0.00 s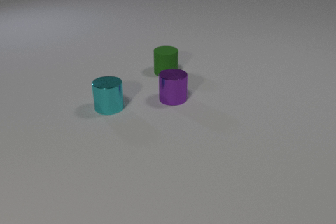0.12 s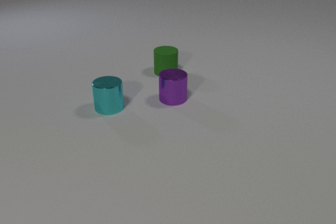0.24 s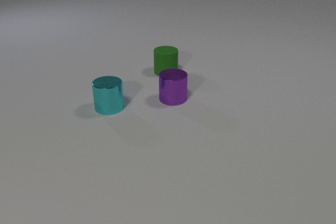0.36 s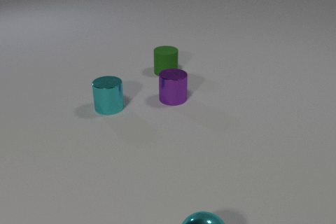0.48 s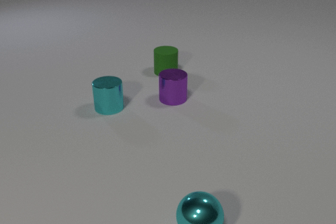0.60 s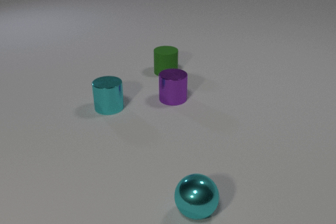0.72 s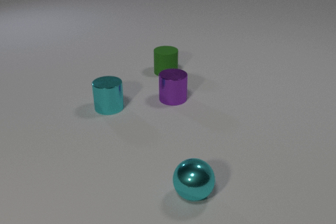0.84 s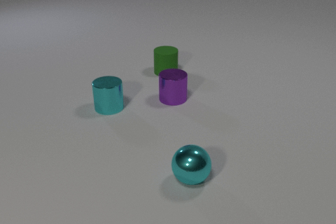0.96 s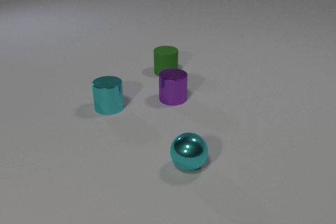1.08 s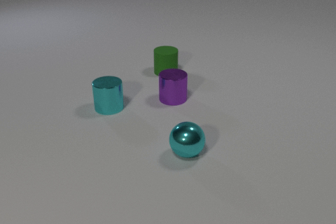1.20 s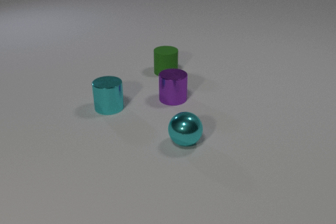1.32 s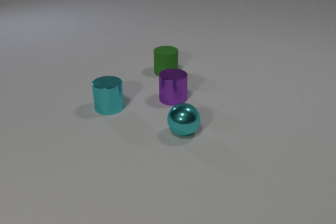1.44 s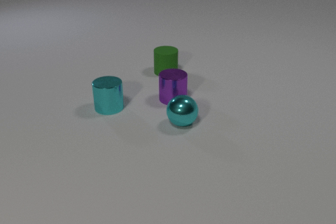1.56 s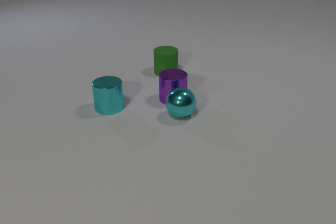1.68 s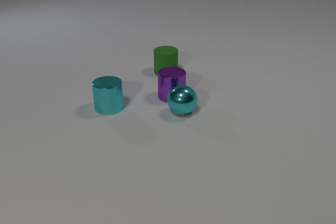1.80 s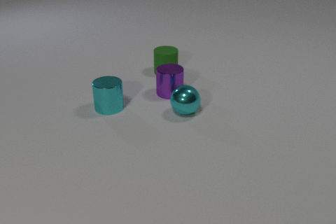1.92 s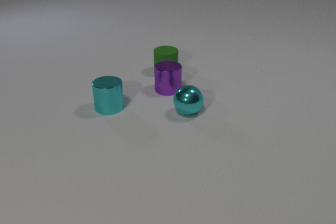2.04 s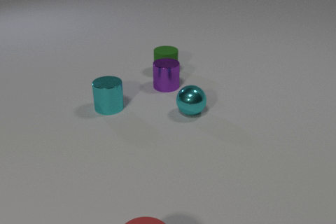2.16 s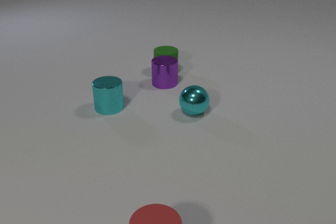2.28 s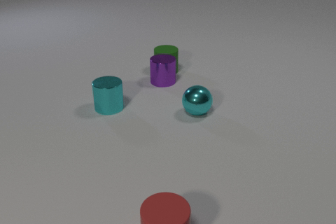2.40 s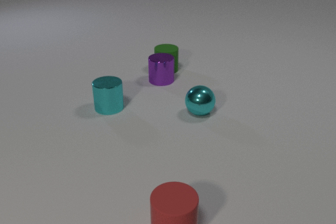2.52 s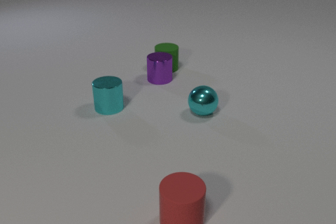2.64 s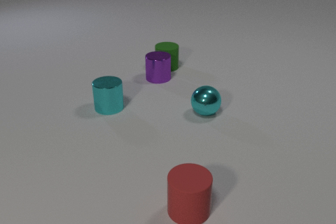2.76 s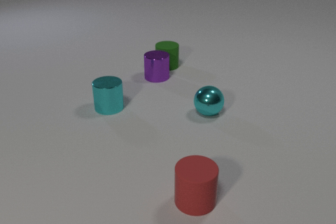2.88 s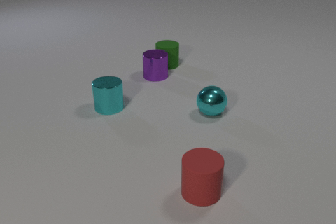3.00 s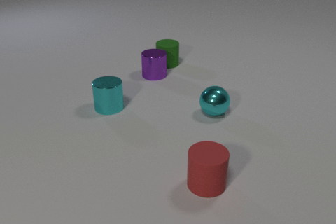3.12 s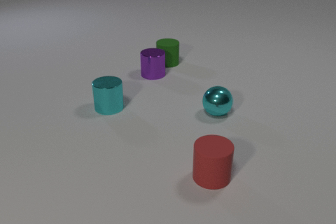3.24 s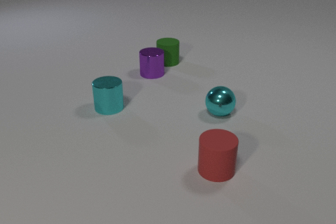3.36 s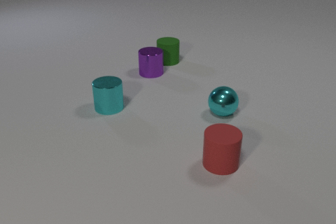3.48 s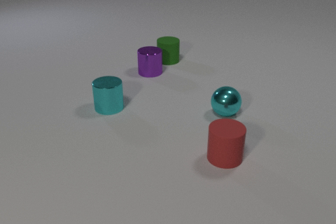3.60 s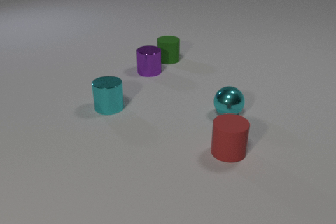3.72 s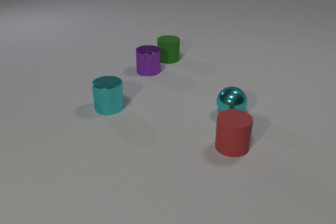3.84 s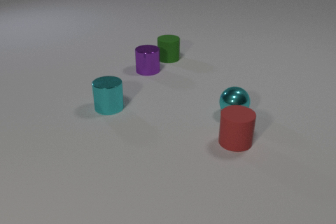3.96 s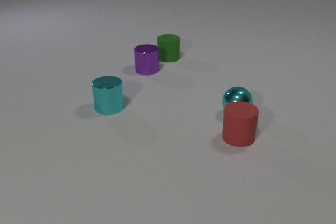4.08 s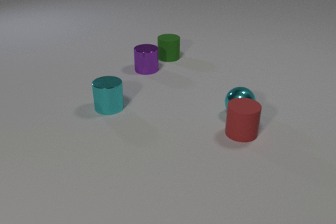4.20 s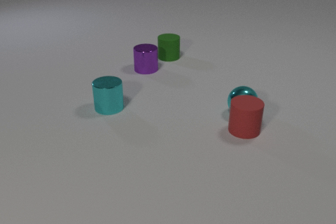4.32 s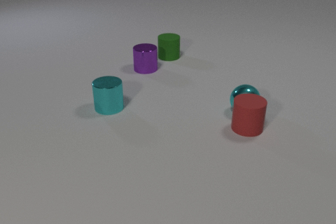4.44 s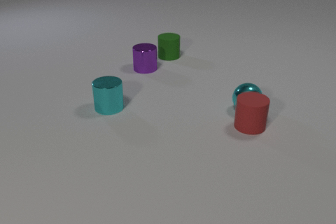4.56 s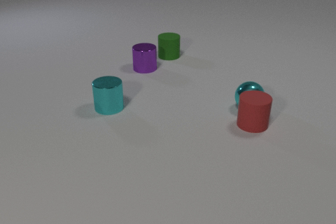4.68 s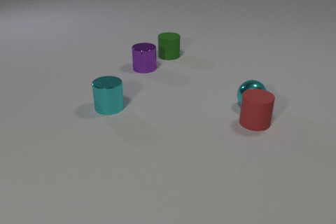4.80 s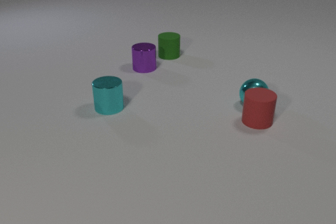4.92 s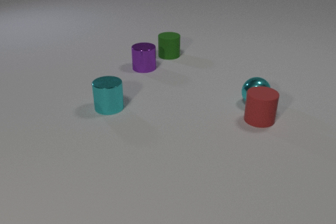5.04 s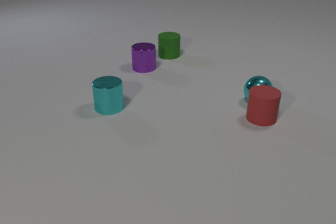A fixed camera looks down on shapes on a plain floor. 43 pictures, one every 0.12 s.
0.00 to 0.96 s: The cyan metal sphere comes in at the bottom edge, rolls away from the camera.
0.96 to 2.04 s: The cyan metal sphere rolls away from the camera. The purple metal cylinder slides away from the camera. The red rubber cylinder comes in at the bottom edge. The cyan metal sphere and the purple metal cylinder collide.
2.04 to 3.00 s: The cyan metal sphere rolls to the right. The purple metal cylinder slides away from the camera and to the left. The red rubber cylinder slides away from the camera and to the right. The green rubber cylinder slides away from the camera. The purple metal cylinder and the green rubber cylinder collide.
3.00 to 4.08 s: The cyan metal sphere rolls to the right. The purple metal cylinder slides away from the camera and to the left. The red rubber cylinder slides away from the camera. The green rubber cylinder slides away from the camera.
4.08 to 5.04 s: The cyan metal sphere rolls away from the camera and to the right. The red rubber cylinder slides away from the camera and to the right. The green rubber cylinder slides away from the camera. The cyan metal sphere and the red rubber cylinder collide.
What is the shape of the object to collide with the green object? cylinder.
What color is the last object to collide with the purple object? green.
How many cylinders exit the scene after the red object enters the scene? 0.
